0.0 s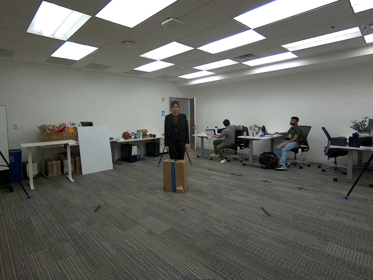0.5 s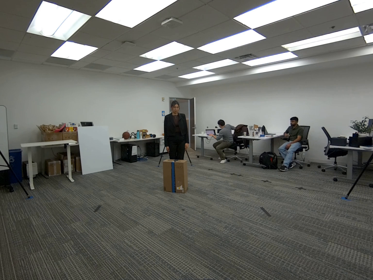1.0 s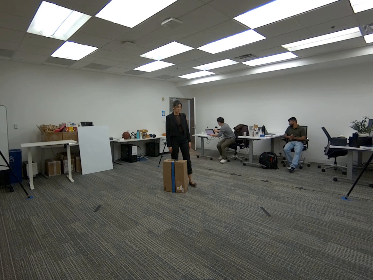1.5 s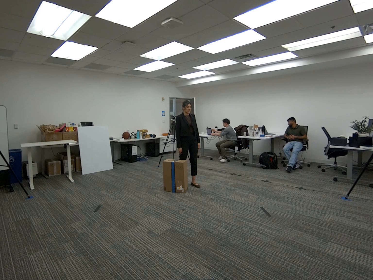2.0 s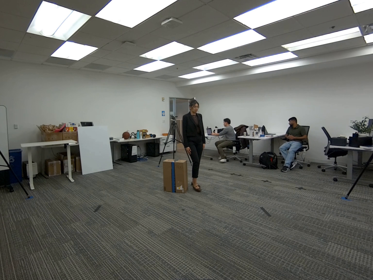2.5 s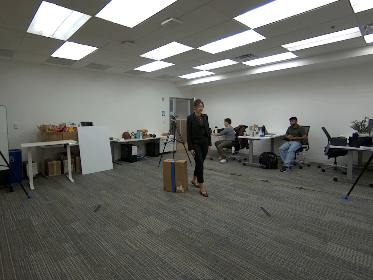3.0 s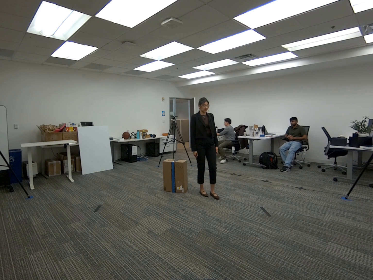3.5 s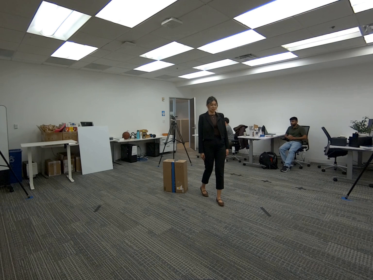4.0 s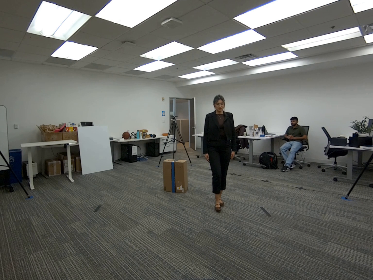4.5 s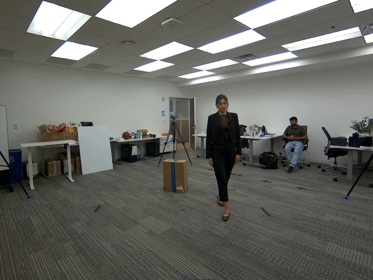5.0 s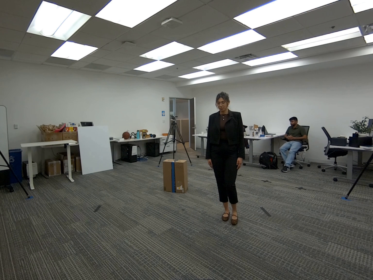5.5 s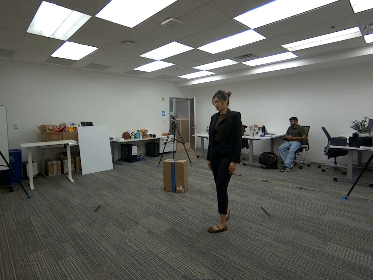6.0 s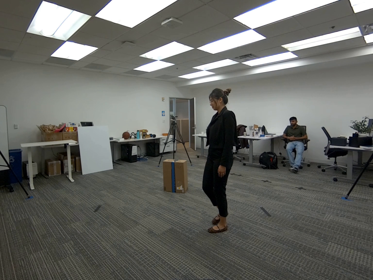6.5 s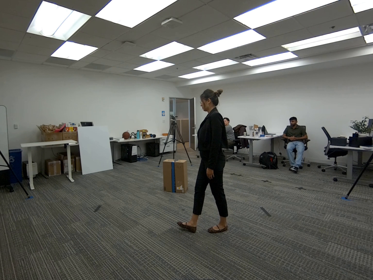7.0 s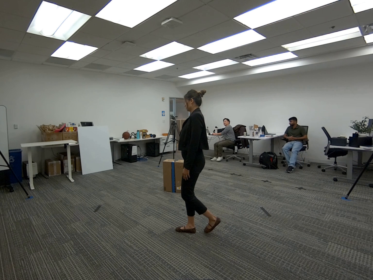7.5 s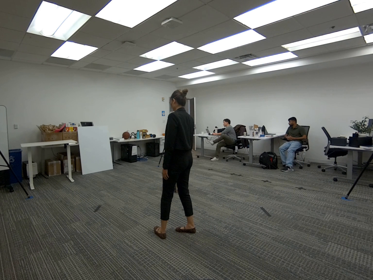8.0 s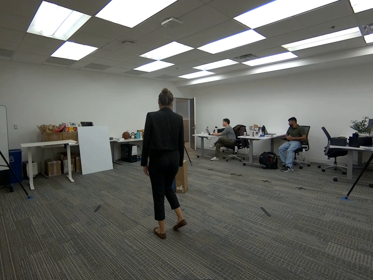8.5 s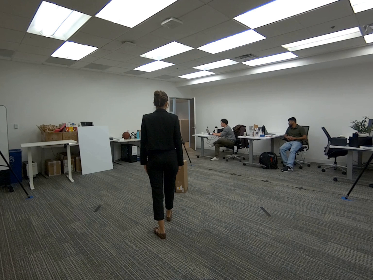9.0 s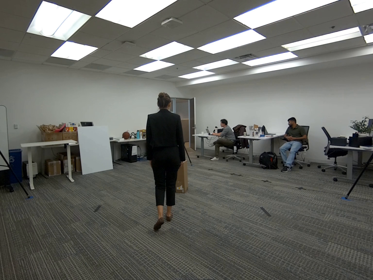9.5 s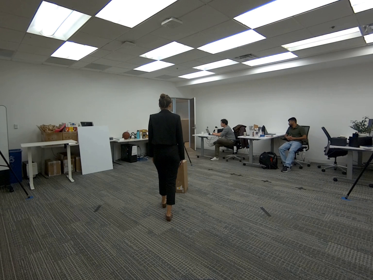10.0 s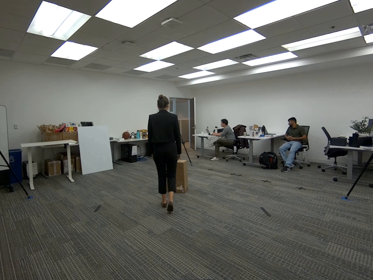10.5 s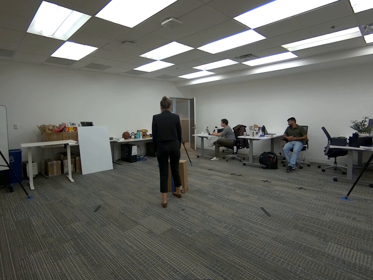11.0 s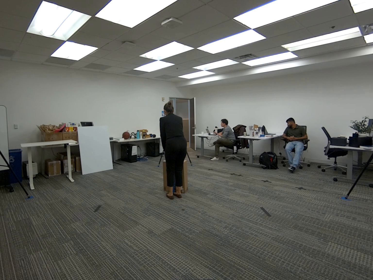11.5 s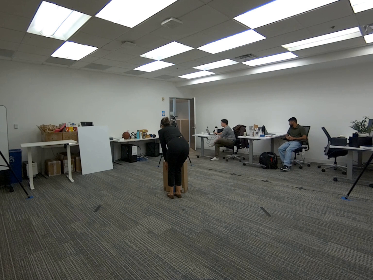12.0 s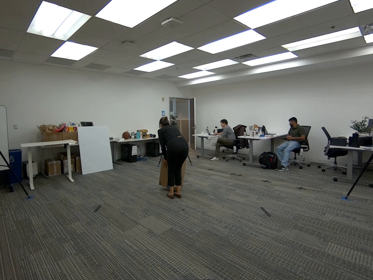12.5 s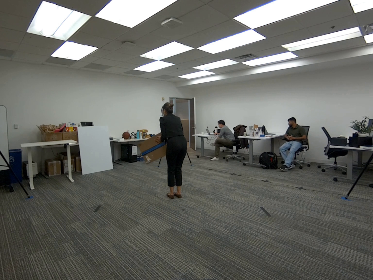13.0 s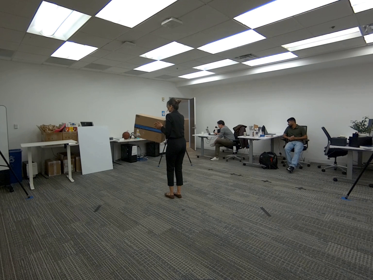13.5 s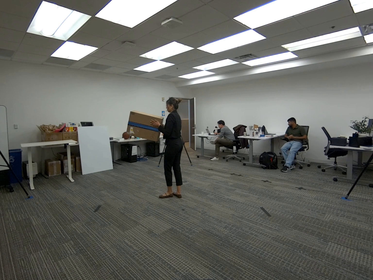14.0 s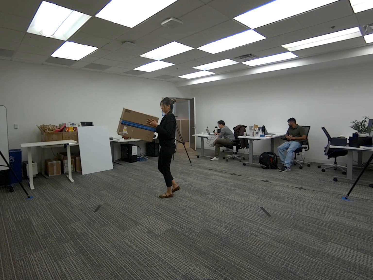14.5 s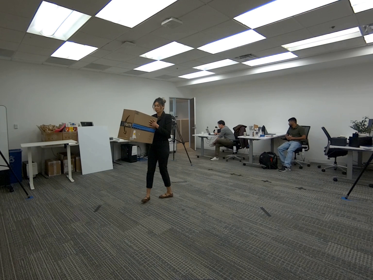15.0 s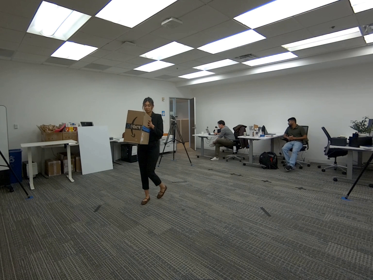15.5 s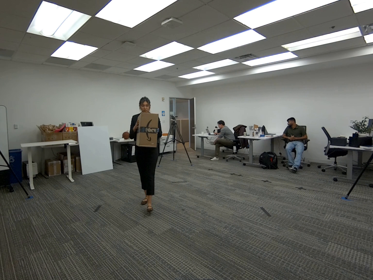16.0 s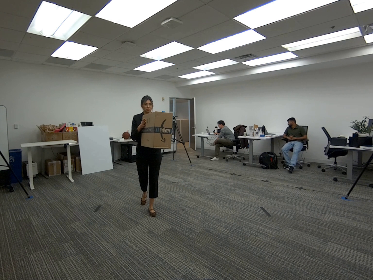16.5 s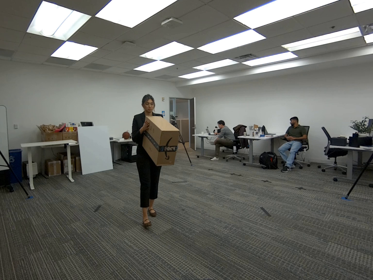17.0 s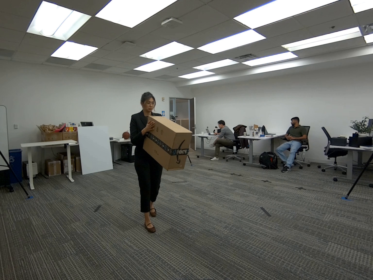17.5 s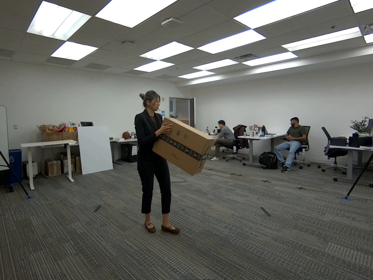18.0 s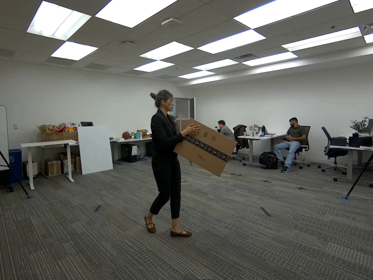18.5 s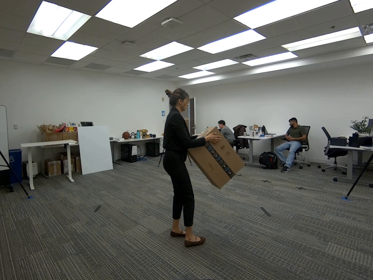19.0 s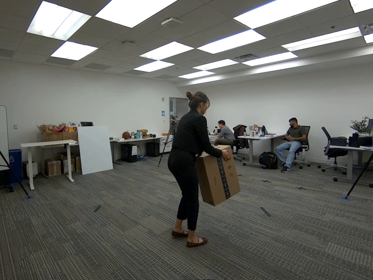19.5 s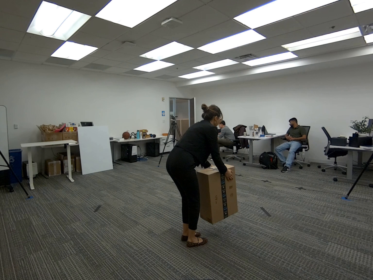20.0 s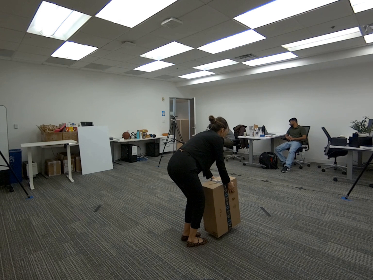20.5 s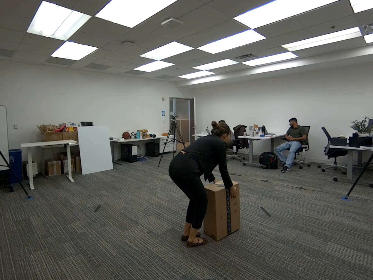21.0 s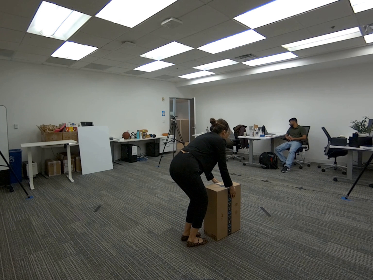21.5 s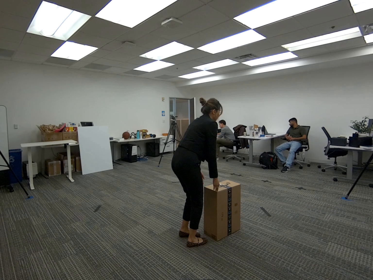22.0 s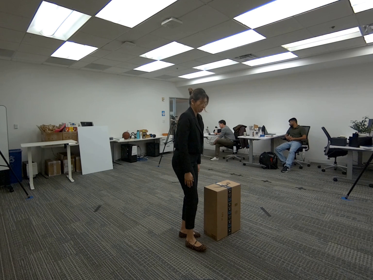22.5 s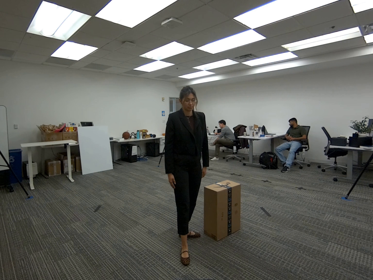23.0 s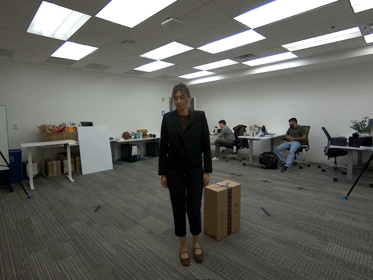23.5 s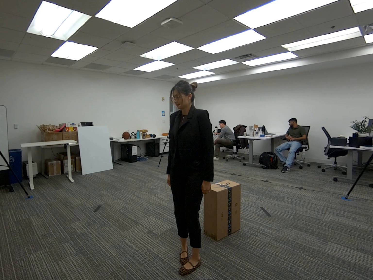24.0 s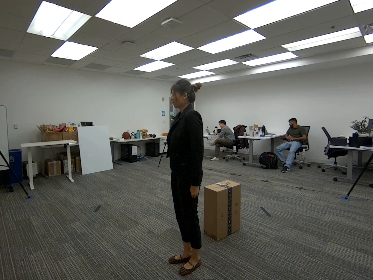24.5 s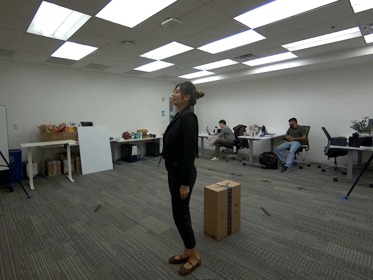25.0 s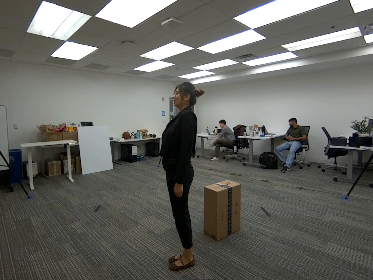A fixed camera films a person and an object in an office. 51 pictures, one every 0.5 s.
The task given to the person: Pick up the big brown cardboard box from the ground and place it back on the ground.
